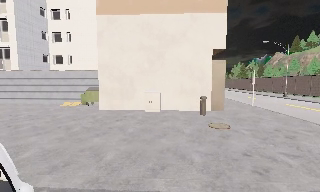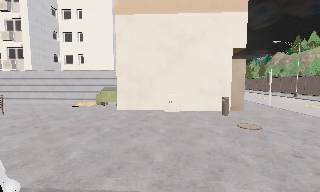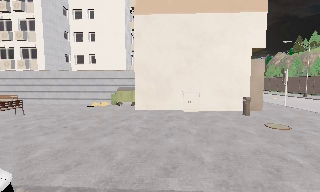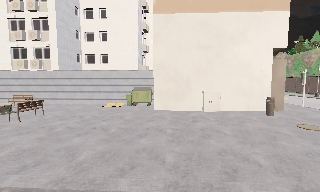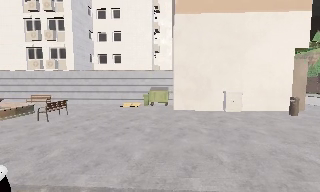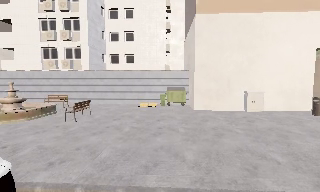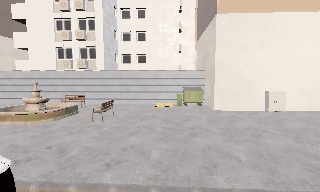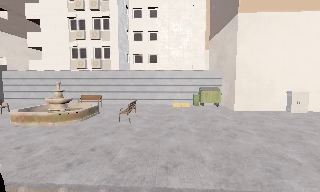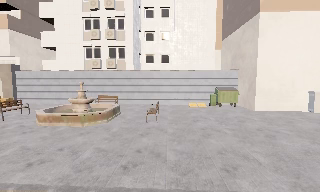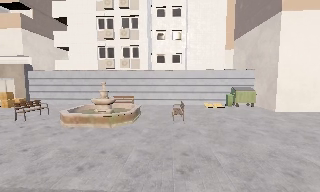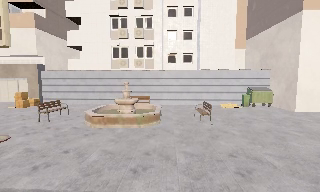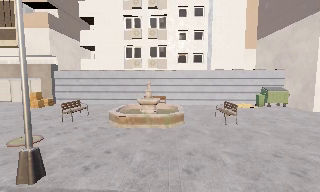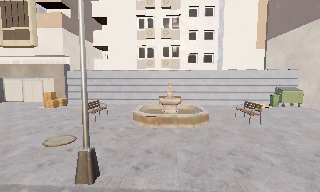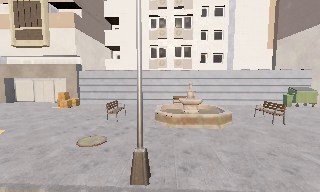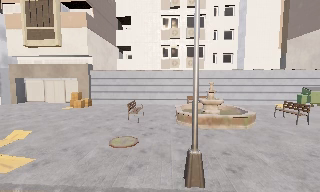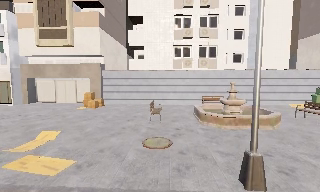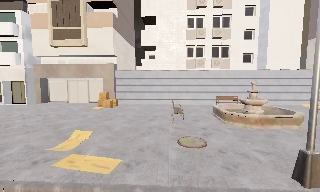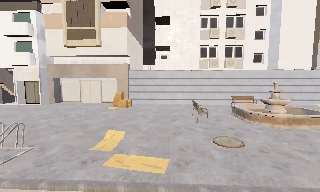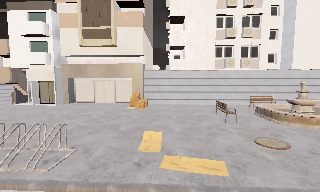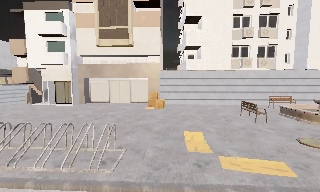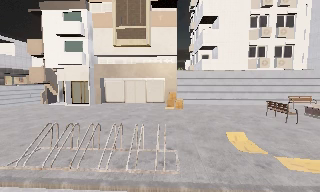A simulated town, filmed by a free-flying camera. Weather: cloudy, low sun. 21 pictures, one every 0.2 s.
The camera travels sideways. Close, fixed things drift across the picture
to the right.
0.0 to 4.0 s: The camera travels to its left, about 30 m, so close, fixed things drift to the right.
The film runs forward here.
